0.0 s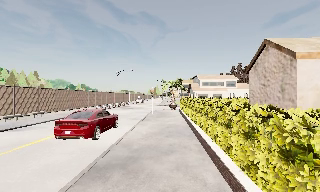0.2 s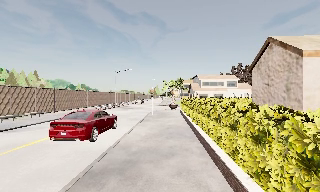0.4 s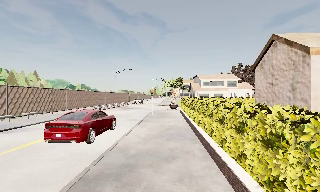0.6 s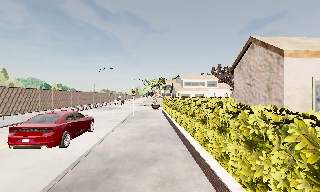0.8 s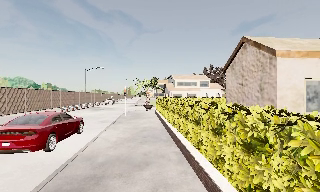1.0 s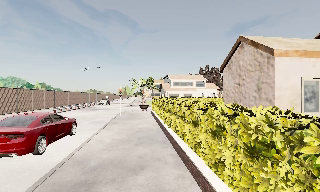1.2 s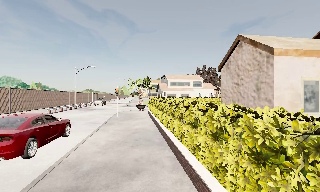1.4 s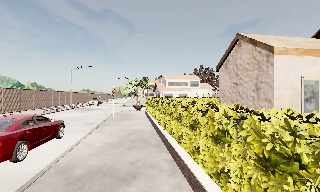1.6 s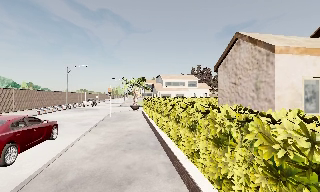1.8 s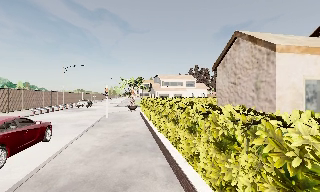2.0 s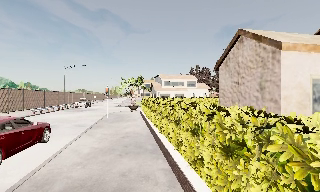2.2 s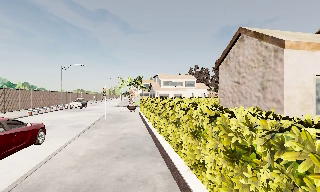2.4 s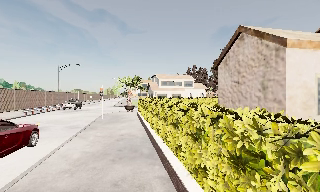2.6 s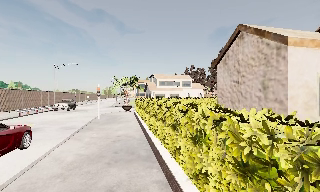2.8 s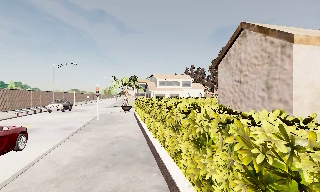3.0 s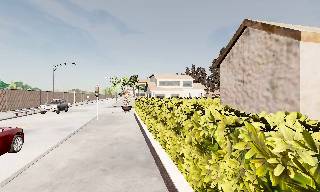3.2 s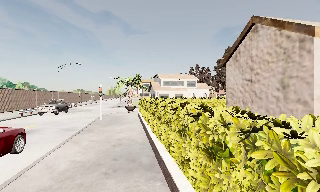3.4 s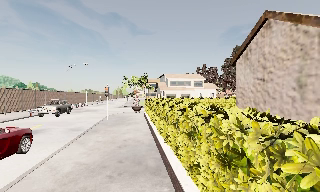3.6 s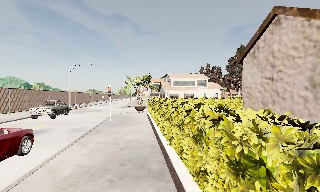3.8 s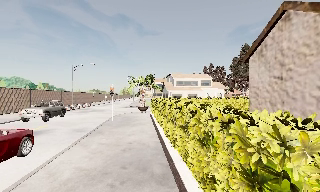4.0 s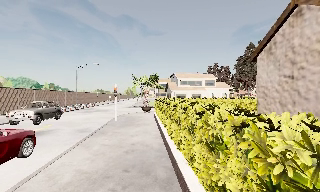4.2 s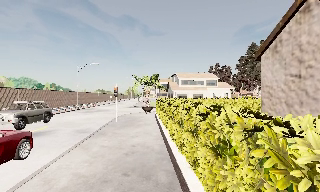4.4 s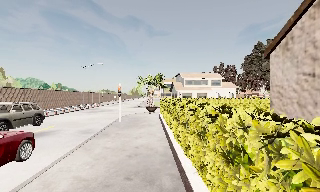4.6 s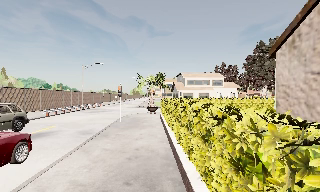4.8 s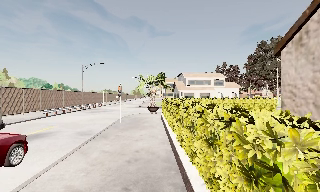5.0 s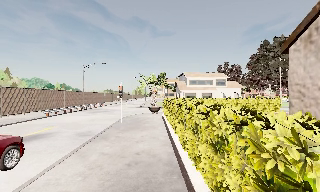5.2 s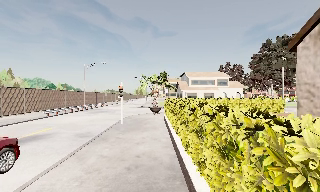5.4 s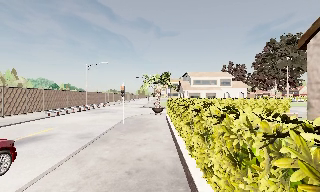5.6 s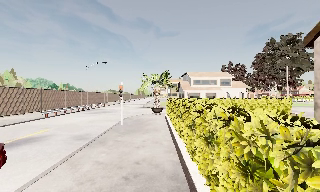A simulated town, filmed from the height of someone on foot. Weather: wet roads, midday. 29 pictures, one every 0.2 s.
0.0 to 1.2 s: The camera swings to its right by about 10 degrees, and the scene slides to the left. It travels forward, about 1.5 m, so what stands in front looms larger.
1.2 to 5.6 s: The camera travels forward, about 5 m, so what stands in front looms larger.
The film runs forward here.
